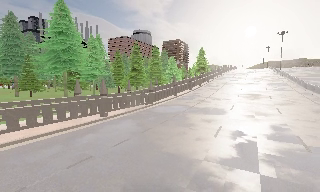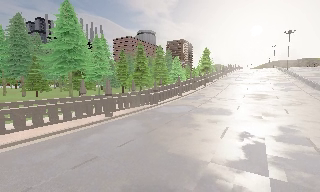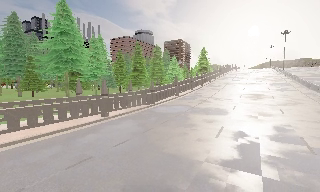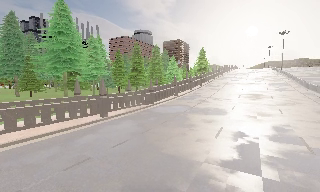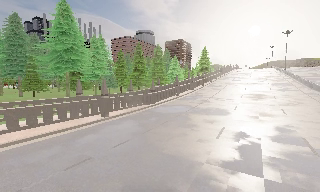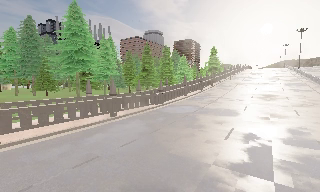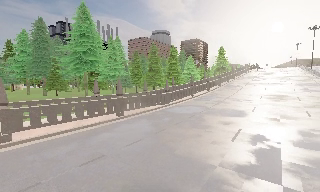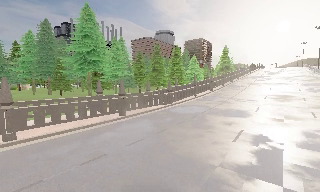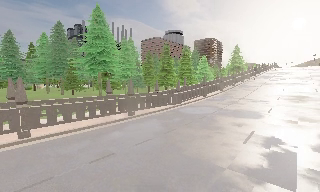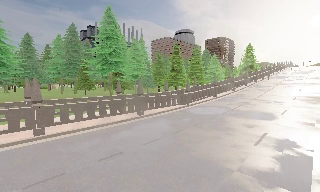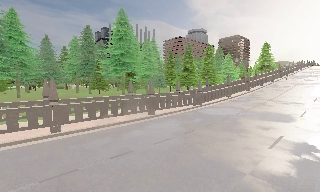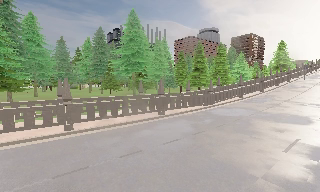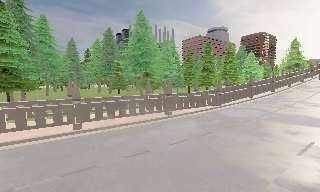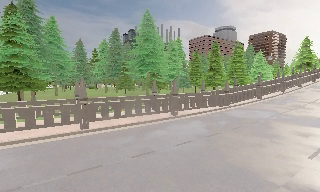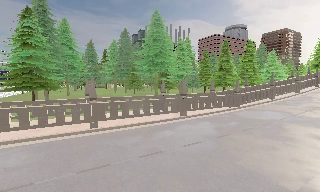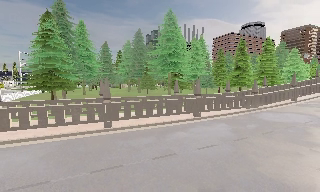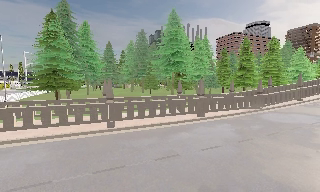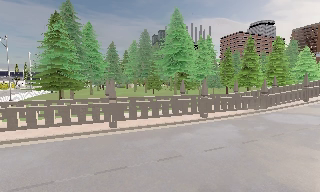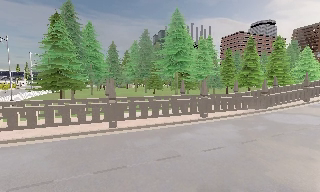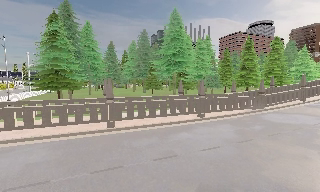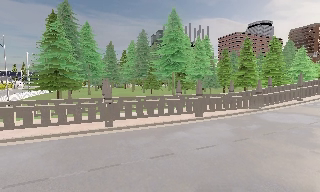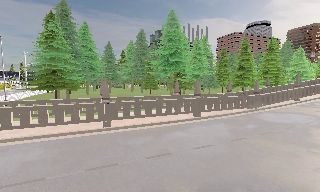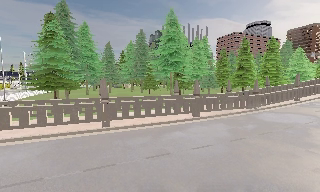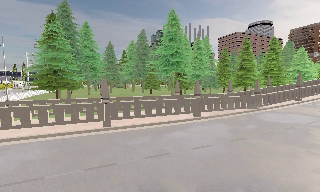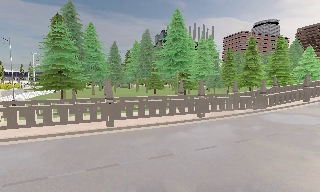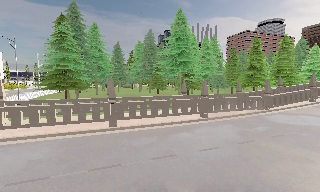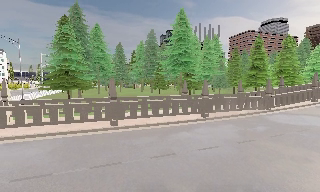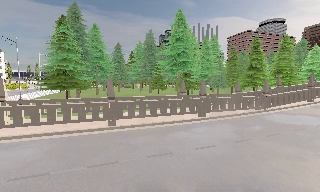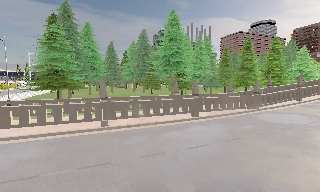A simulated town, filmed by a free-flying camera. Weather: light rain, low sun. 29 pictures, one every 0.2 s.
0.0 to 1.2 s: The camera shifts only a little, or ends up much as it began.
1.2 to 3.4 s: The camera swings to its left by about 30 degrees, and the scene slides to the right.
3.4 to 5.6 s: The camera travels to its right, about 0.5 m, so close, fixed things drift to the left.
The film runs backward here.
